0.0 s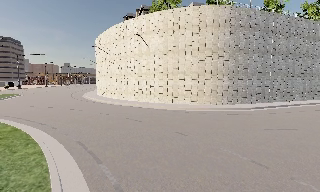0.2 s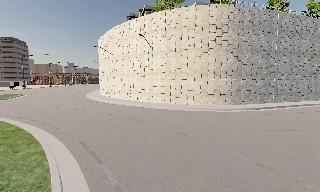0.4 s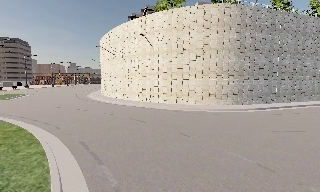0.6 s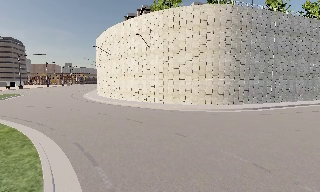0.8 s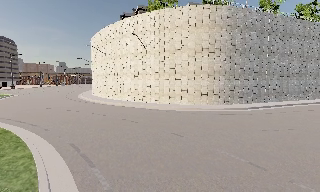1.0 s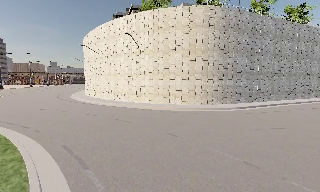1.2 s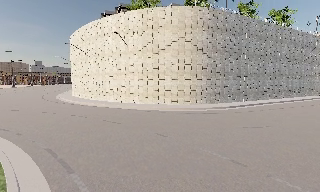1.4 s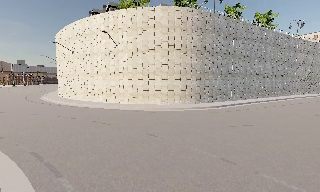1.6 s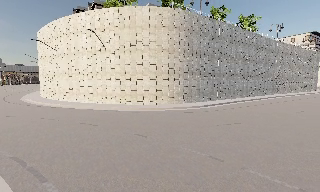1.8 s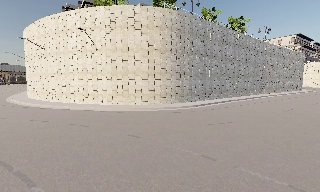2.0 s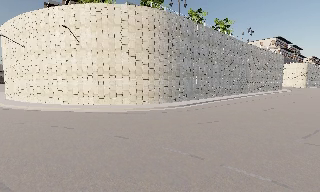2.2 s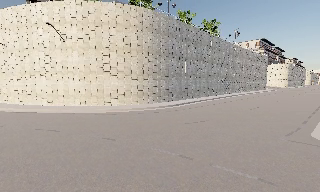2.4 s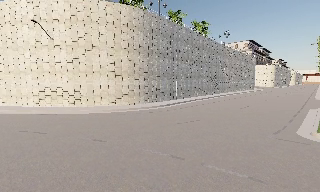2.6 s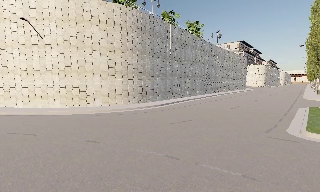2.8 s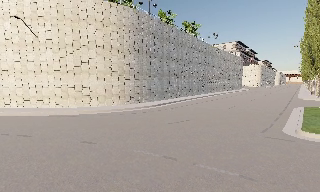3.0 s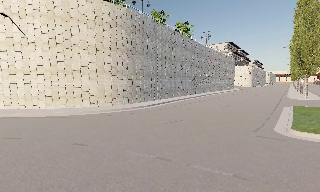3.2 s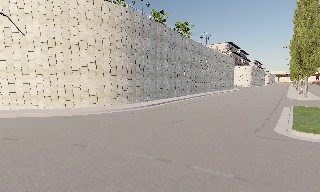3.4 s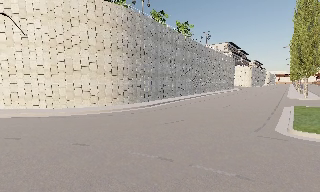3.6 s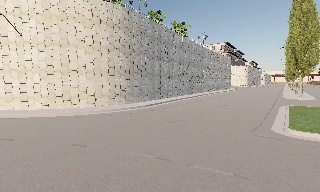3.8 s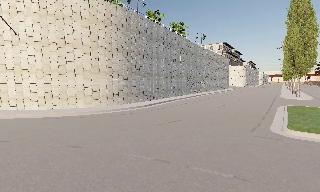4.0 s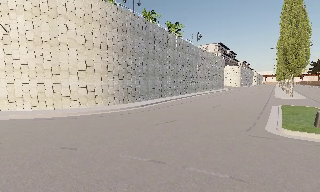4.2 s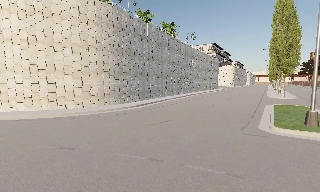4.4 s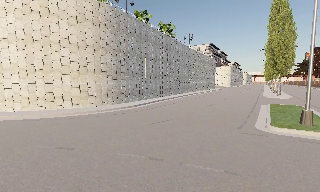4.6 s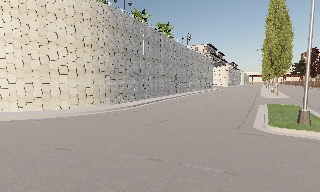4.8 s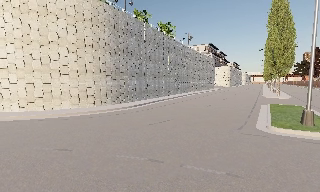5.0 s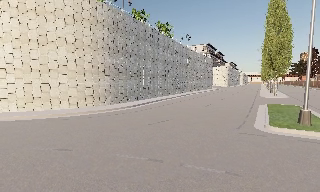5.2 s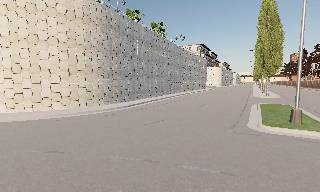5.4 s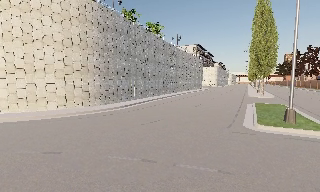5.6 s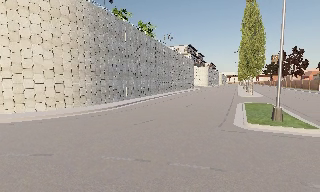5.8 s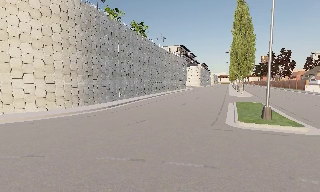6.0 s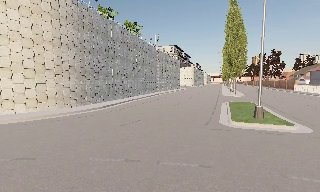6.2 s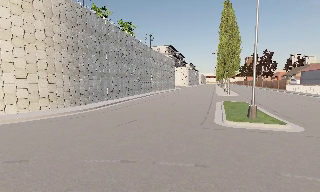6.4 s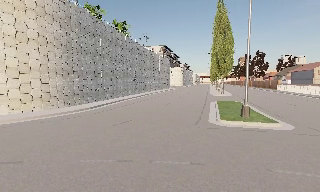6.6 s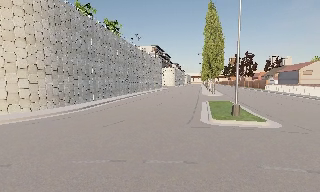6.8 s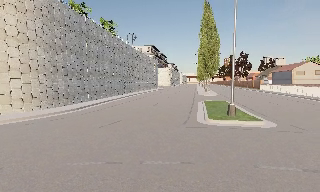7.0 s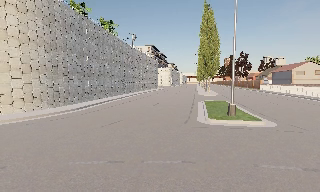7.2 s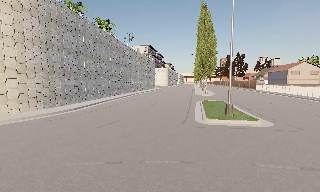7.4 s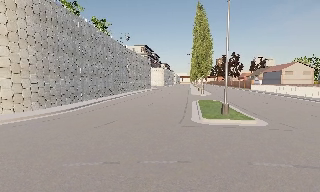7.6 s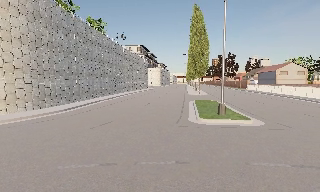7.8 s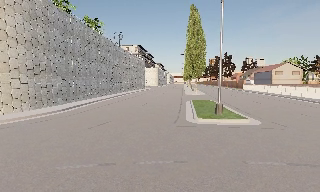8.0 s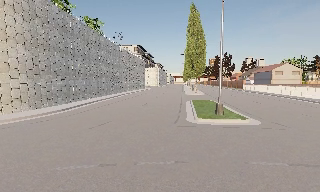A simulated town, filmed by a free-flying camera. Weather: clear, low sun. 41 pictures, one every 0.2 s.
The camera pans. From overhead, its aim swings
clockwise.
The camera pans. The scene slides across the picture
to the left.
0.0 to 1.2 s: The camera shifts only a little, or ends up much as it began.
1.2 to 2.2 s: The camera swings to its right by about 20 degrees, and the scene slides to the left.
2.2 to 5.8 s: The scene slides to the left, as the camera pans about 25 degrees to its right. It travels to its left, about 0.5 m.
5.8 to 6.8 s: The scene slides to the left, as the camera pans about 10 degrees to its right.
6.8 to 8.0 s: The camera shifts only a little, or ends up much as it began.
The film runs forward here.
